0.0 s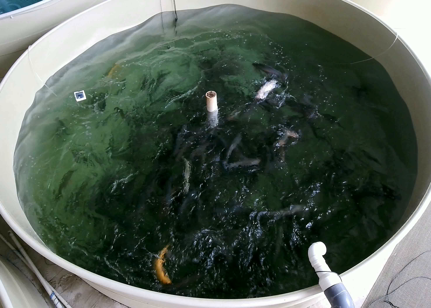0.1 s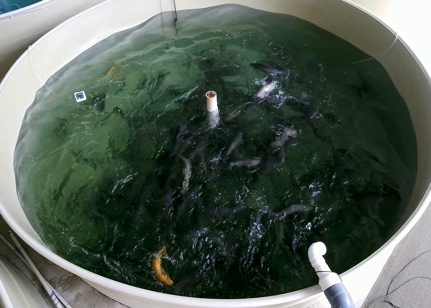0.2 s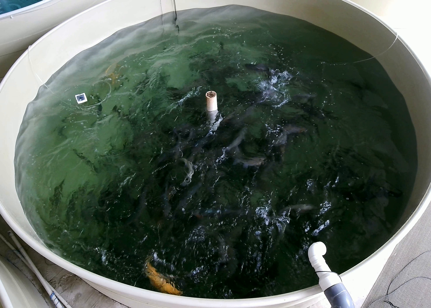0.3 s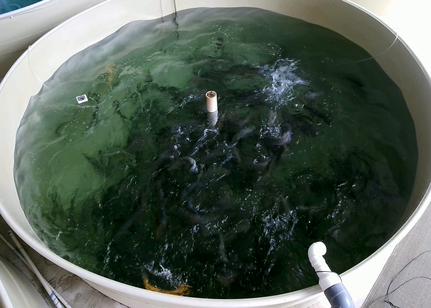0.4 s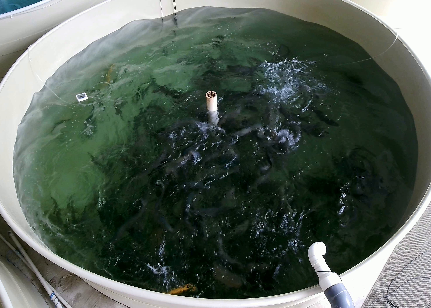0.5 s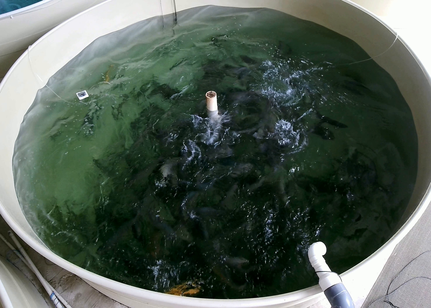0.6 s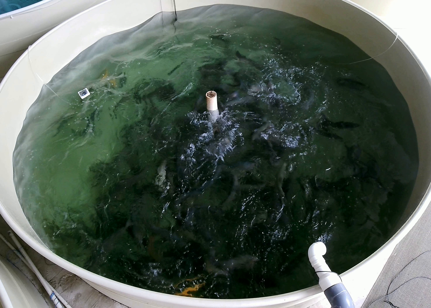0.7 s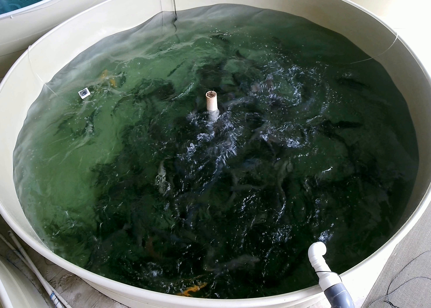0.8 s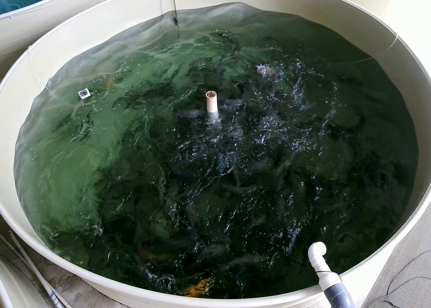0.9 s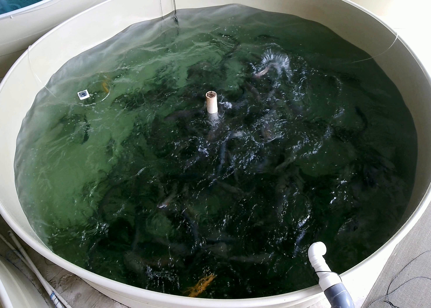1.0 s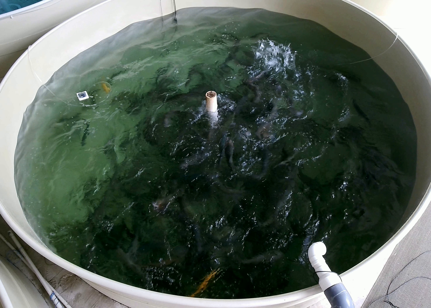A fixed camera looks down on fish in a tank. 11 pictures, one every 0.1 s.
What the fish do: Strong feeding.
